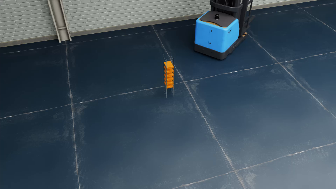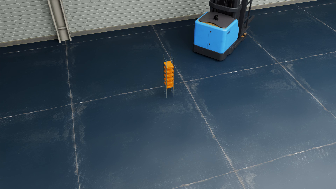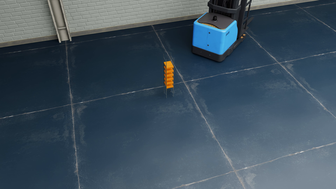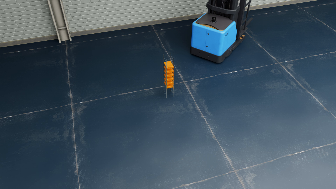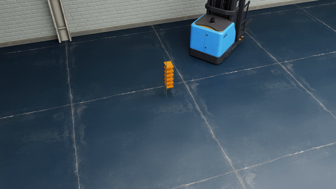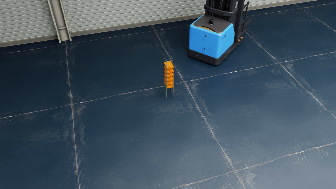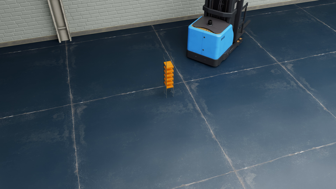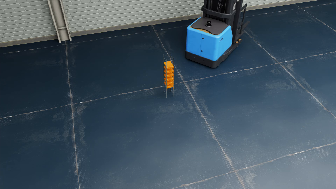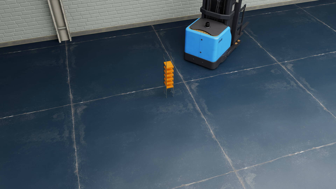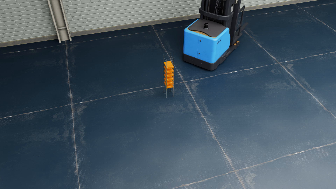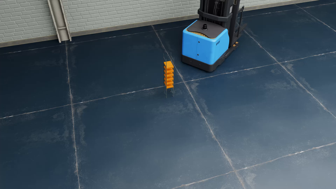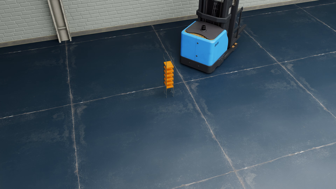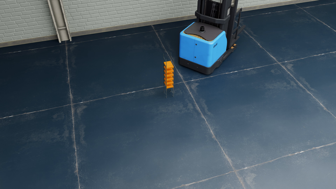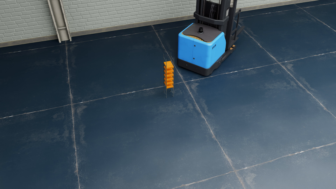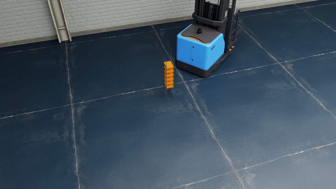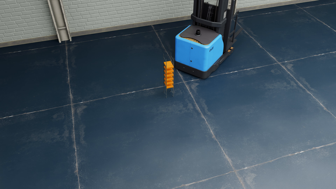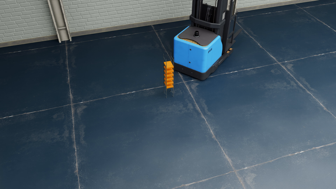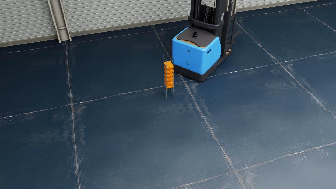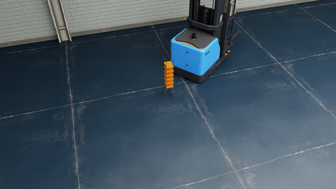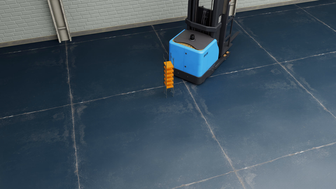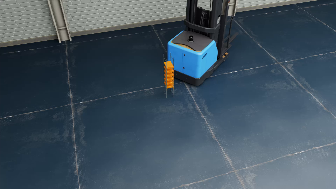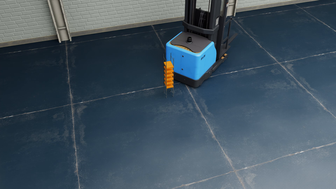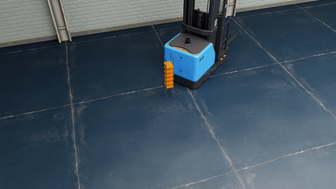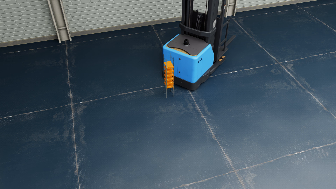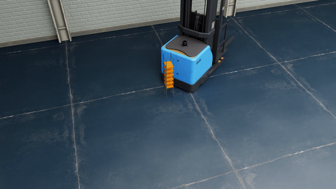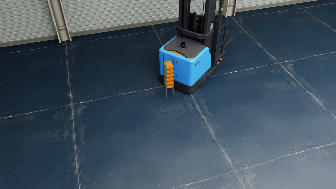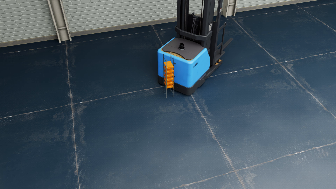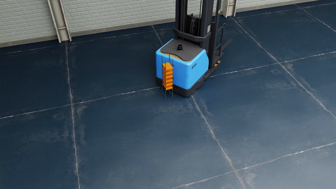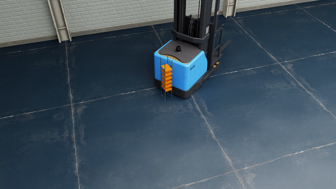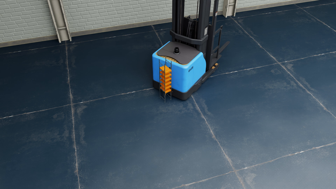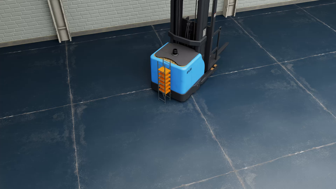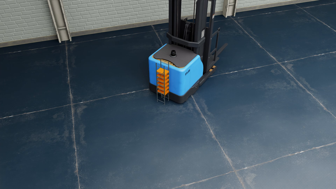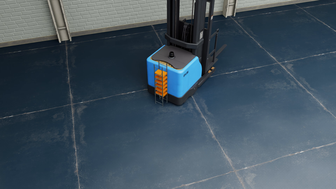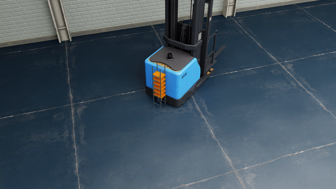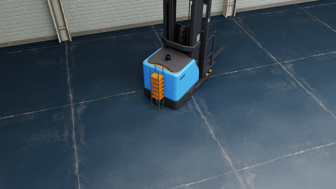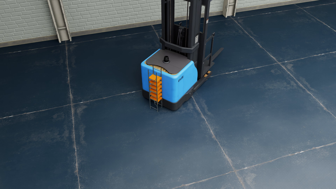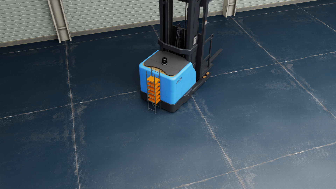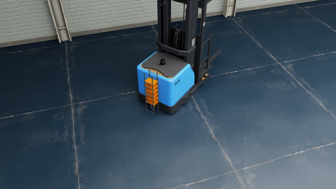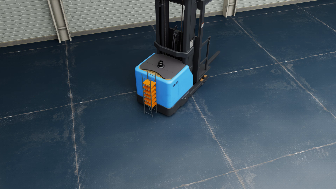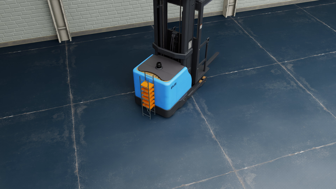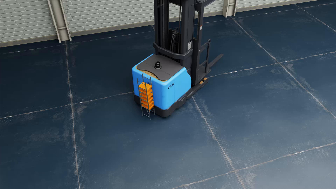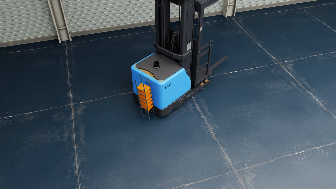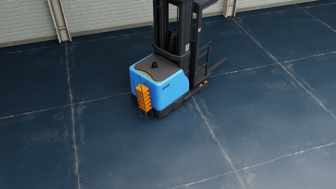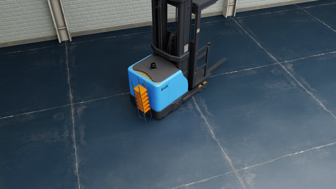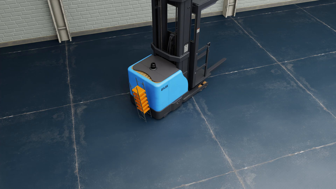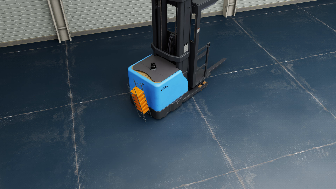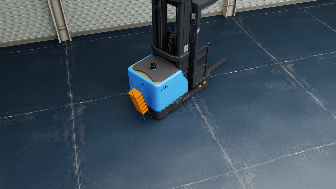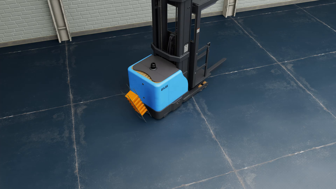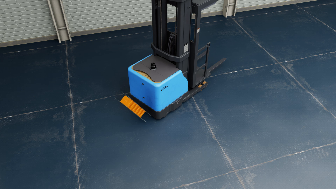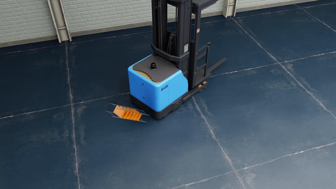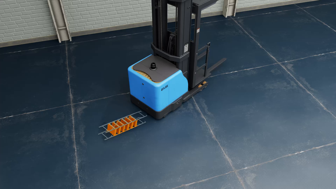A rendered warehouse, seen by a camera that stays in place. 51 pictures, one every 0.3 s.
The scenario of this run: A forklift runs into an object in its way.
